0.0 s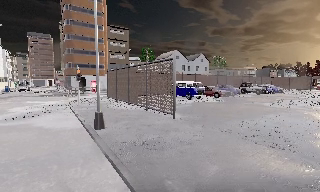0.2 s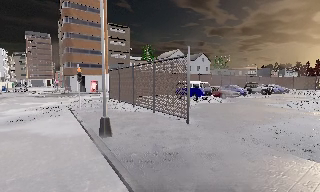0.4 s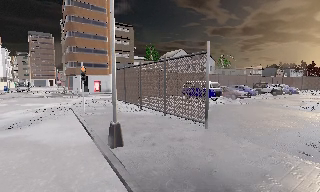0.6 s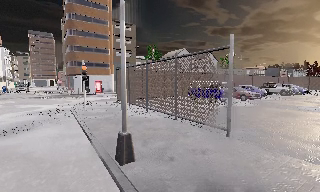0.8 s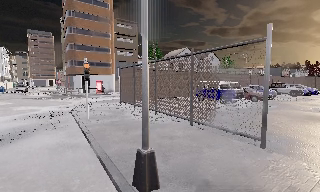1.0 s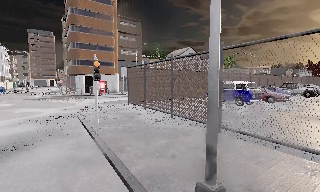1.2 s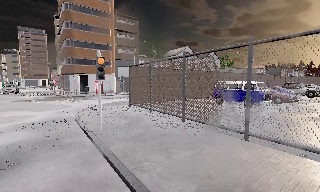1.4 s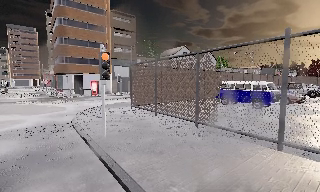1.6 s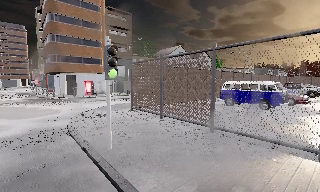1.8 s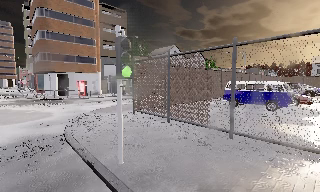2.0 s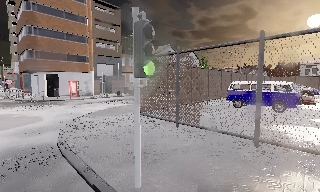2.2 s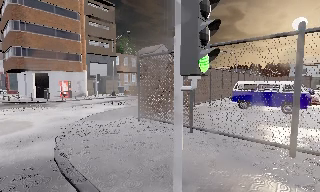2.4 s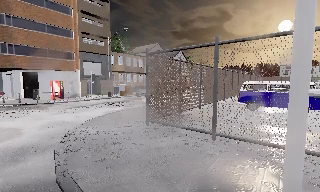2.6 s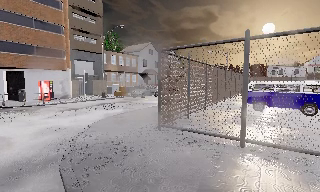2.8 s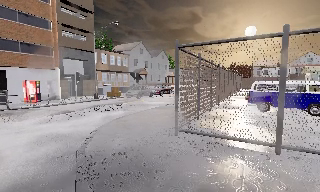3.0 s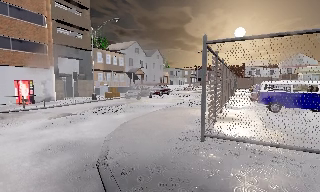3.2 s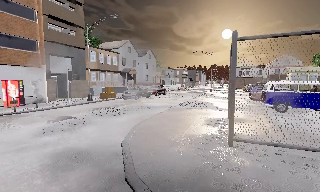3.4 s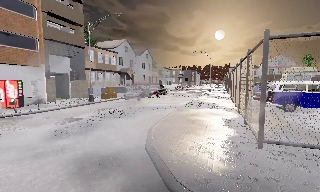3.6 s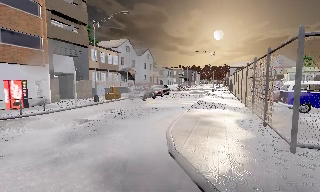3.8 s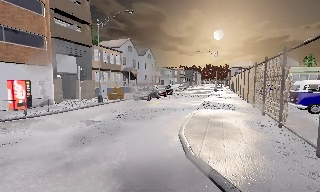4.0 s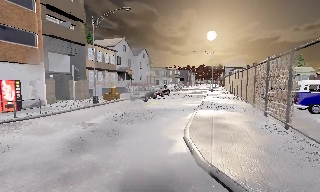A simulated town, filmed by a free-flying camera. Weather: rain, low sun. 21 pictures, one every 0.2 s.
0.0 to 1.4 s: The camera travels forward and to its left, about 8 m, so what stands in front looms larger.
1.4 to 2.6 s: The camera pans to its right, which is clockwise from overhead, by about 20 degrees. It travels forward and to its left, about 7 m, so what stands in front looms larger.
2.6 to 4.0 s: The camera pans to its right, which is clockwise from overhead, by about 15 degrees. It travels to its left and forward, about 6 m. It loses speed.
The film runs forward here.
